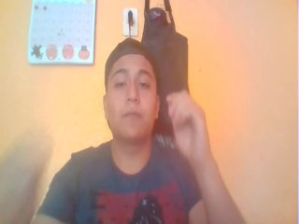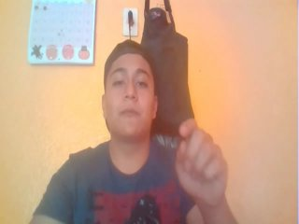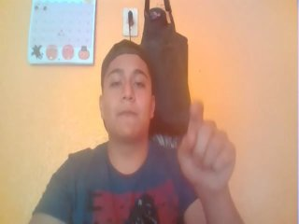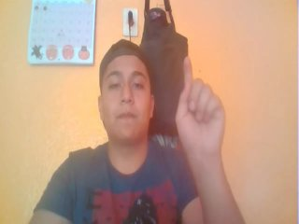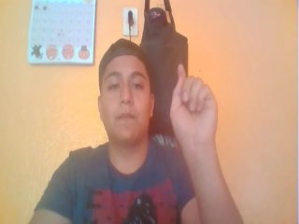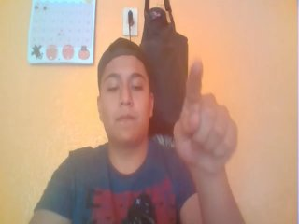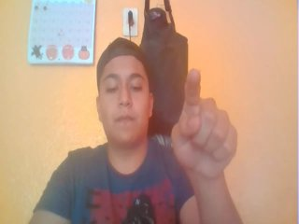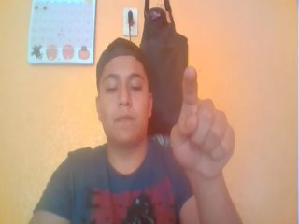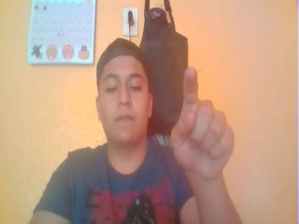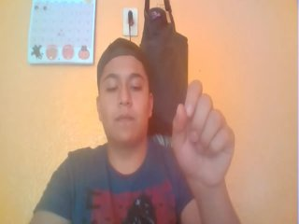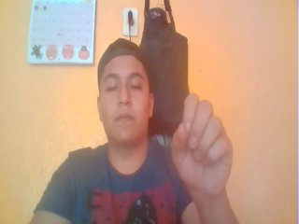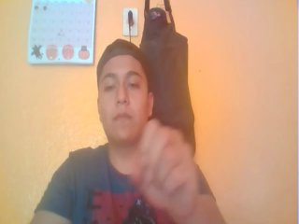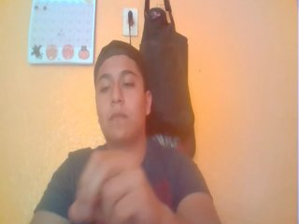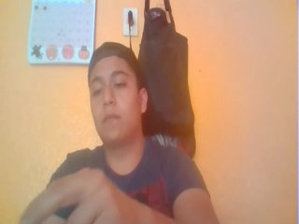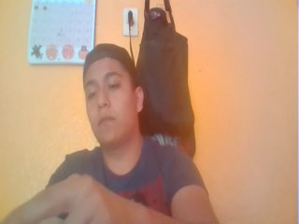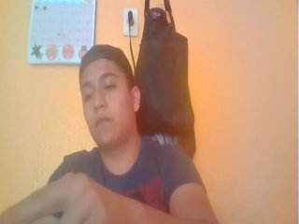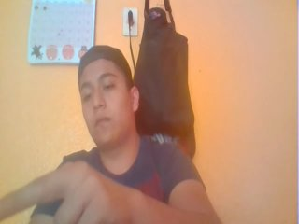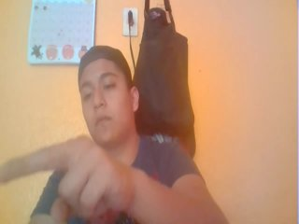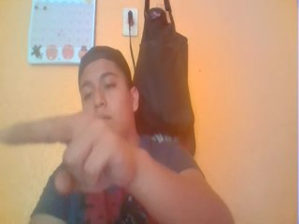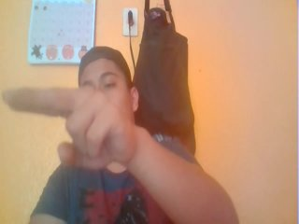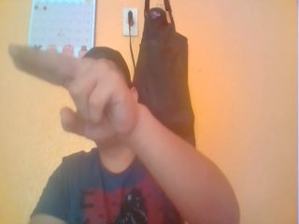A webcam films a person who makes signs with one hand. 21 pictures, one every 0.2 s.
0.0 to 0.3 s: Non-gesture.
0.4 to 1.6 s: Click with one finger.
1.7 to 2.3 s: Non-gesture.
2.4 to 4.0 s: Pointing with two fingers.
